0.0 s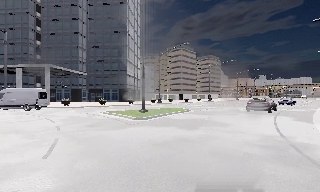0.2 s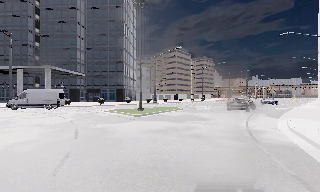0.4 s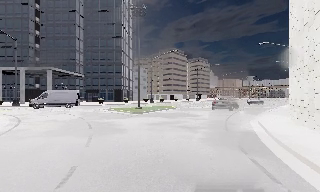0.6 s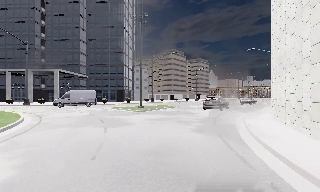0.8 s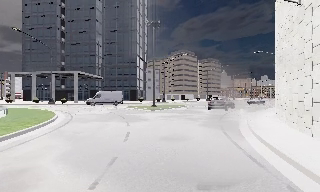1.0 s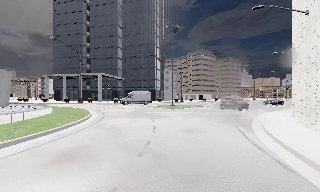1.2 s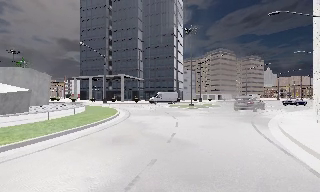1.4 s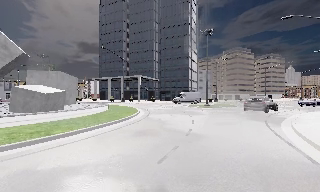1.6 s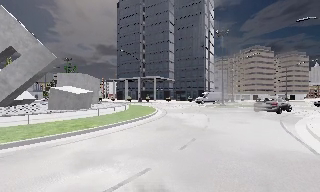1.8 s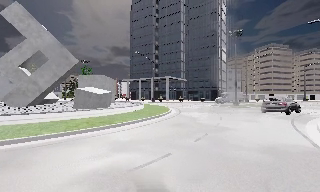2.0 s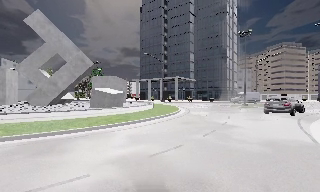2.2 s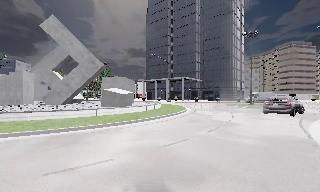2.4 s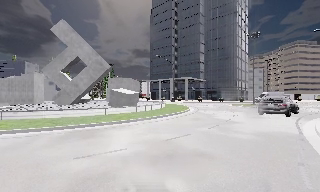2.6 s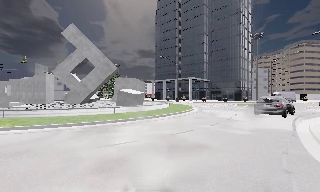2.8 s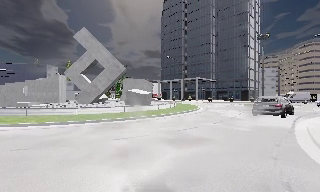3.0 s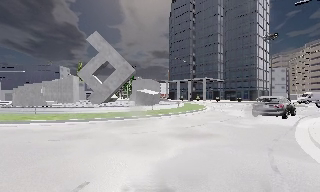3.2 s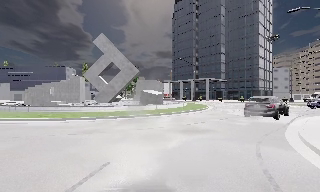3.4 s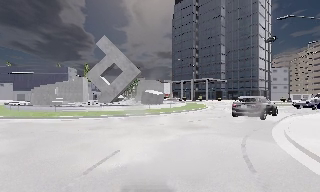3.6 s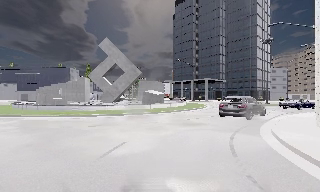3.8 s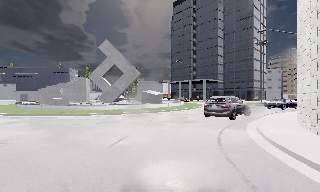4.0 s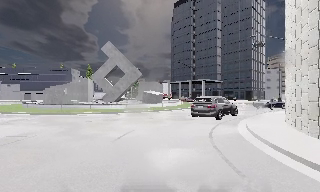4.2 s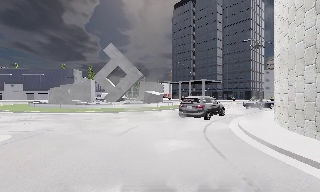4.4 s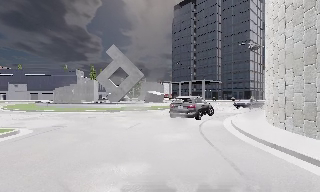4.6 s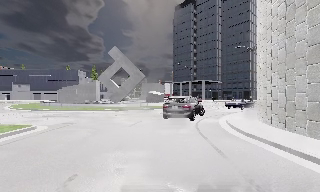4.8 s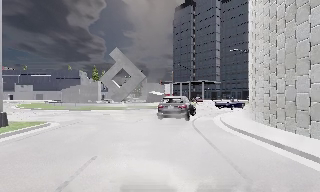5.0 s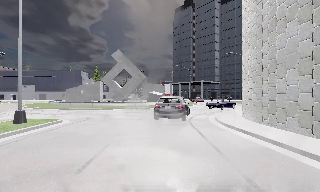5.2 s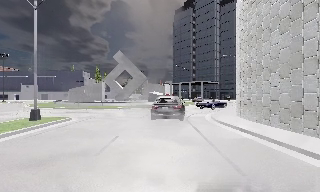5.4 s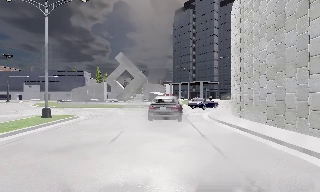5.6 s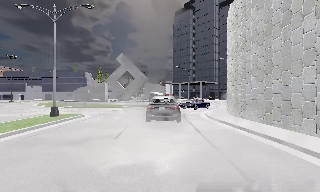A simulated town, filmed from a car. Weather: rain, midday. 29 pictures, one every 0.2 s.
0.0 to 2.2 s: The camera pans to its left, which is counterclockwise from overhead, by about 35 degrees. It travels backward, about 15 m. It loses speed.
2.2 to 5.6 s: The camera travels backward, about 16 m, so what stands in front gets smaller.
The film runs backward here.
